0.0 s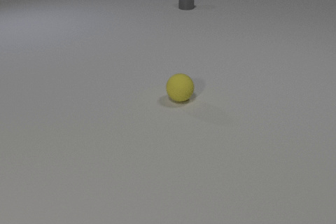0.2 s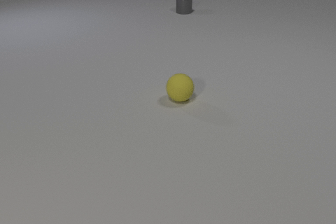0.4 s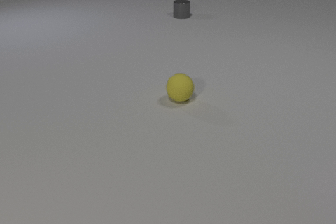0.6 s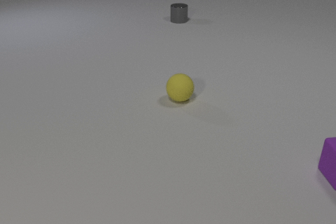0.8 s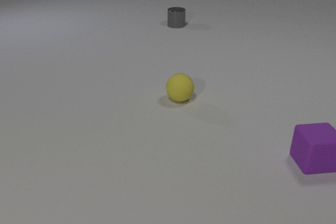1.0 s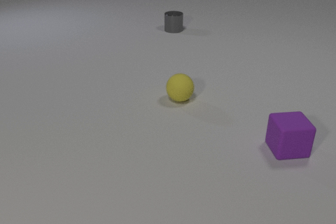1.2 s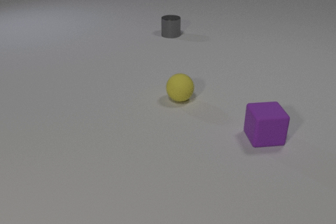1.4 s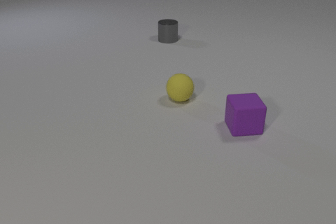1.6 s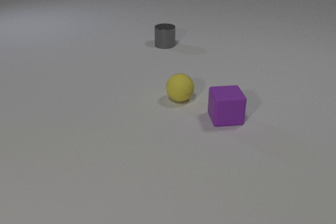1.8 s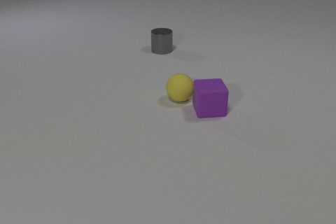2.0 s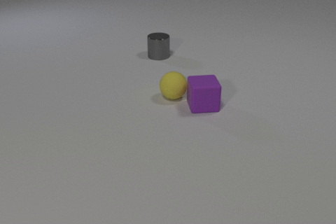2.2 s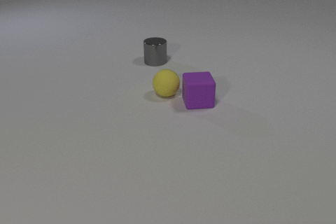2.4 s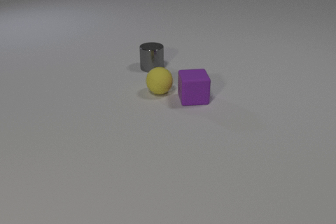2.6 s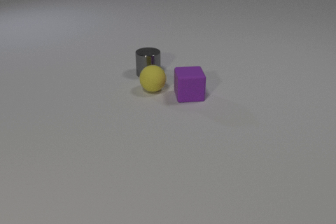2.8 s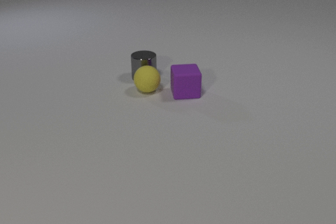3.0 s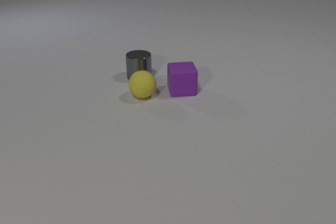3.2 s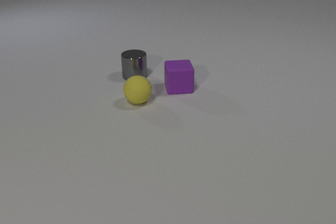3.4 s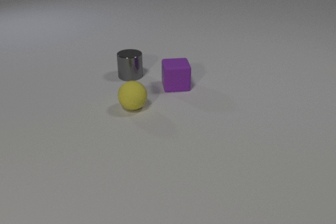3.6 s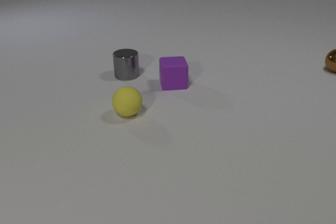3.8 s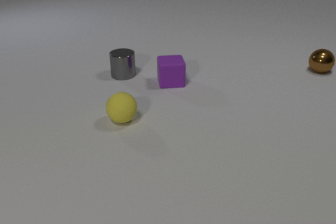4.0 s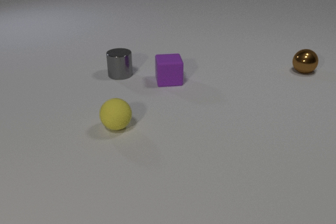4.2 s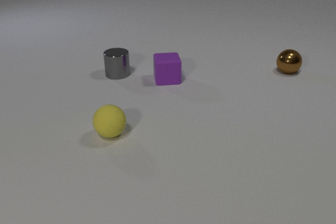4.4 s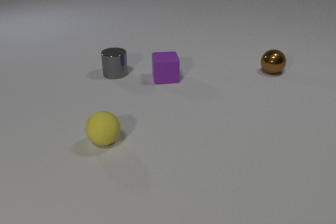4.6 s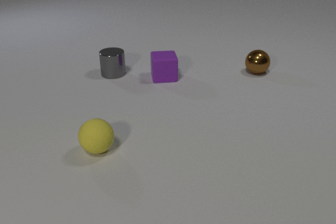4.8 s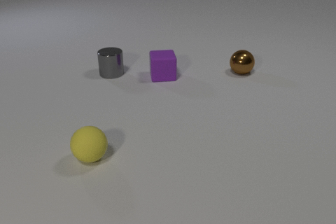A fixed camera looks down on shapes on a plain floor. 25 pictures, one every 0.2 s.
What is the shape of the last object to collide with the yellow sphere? cylinder.
What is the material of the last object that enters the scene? metal.
Are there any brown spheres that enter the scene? yes.
0.0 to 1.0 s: The purple rubber cube comes in at the right edge, slides to the left and away from the camera. The gray metal cylinder slides toward the camera.
1.0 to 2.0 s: The purple rubber cube slides to the left and away from the camera. The yellow rubber sphere rolls to the left. The gray metal cylinder slides toward the camera. The purple rubber cube and the yellow rubber sphere collide.
2.0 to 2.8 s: The purple rubber cube slides away from the camera and to the left. The yellow rubber sphere rolls to the left and away from the camera. The gray metal cylinder slides toward the camera. The yellow rubber sphere and the gray metal cylinder collide.
2.8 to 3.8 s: The purple rubber cube slides away from the camera and to the left. The yellow rubber sphere rolls toward the camera and to the left. The brown metal sphere comes in at the right edge, rolls to the left and toward the camera. The gray metal cylinder slides to the left.
3.8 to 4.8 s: The purple rubber cube slides away from the camera and to the left. The yellow rubber sphere rolls toward the camera and to the left. The brown metal sphere rolls to the left. The gray metal cylinder slides to the left.
